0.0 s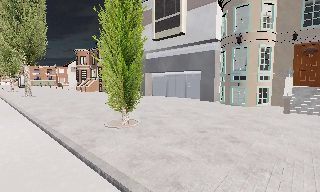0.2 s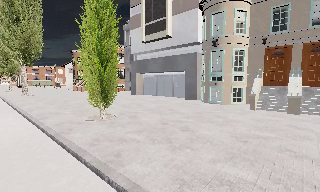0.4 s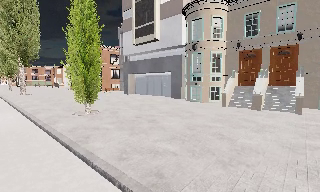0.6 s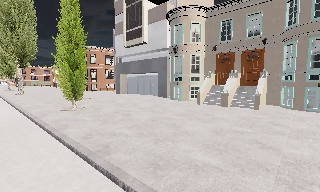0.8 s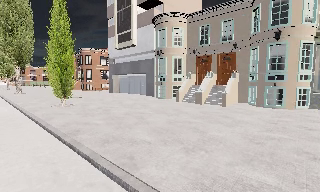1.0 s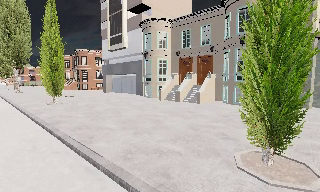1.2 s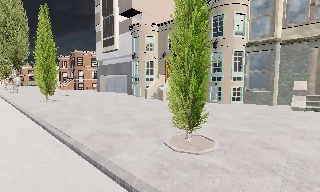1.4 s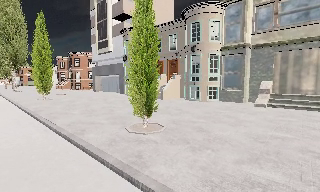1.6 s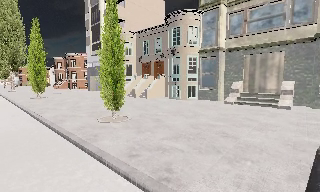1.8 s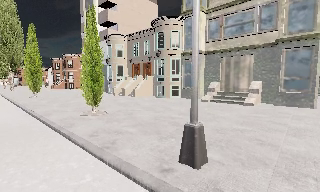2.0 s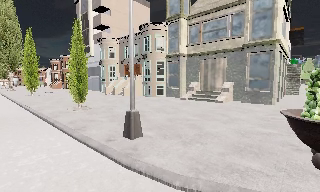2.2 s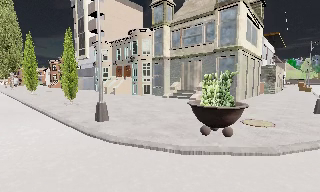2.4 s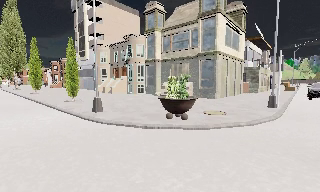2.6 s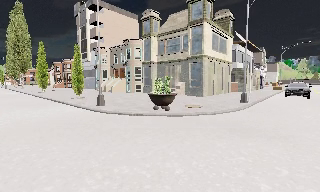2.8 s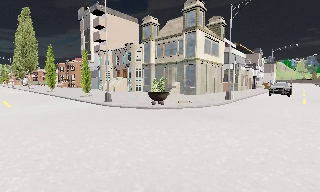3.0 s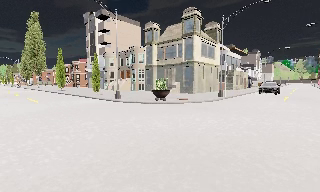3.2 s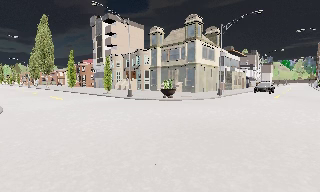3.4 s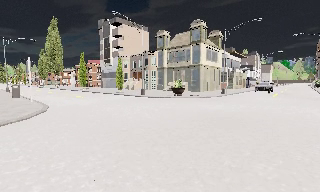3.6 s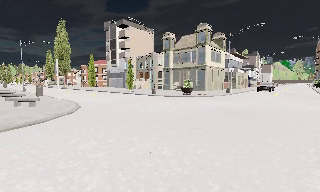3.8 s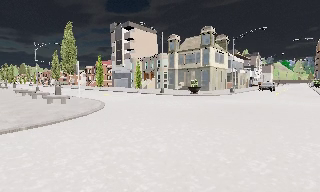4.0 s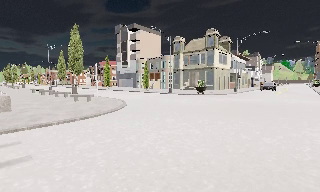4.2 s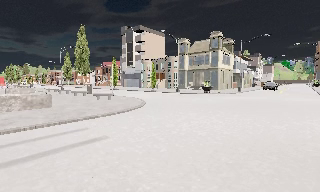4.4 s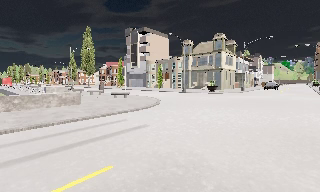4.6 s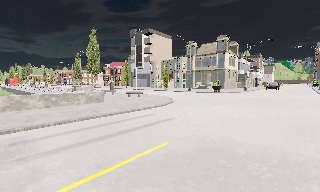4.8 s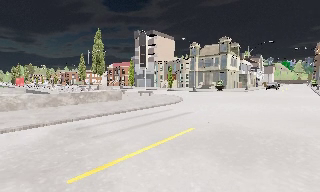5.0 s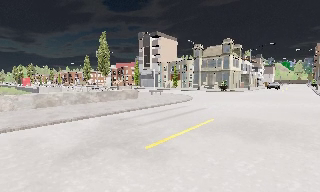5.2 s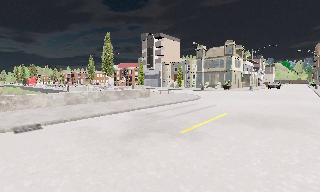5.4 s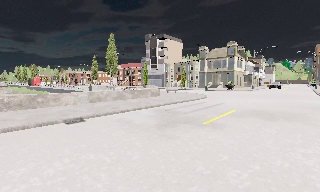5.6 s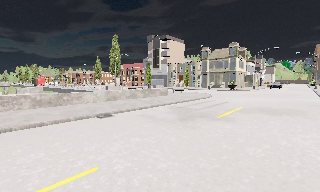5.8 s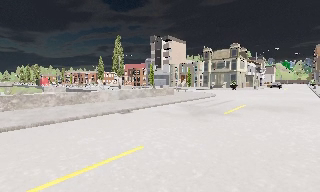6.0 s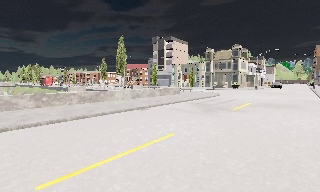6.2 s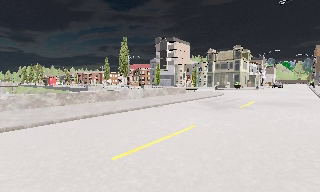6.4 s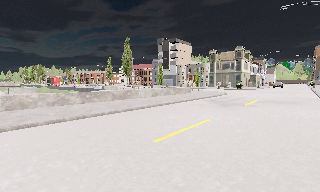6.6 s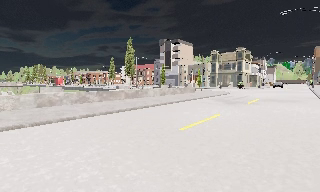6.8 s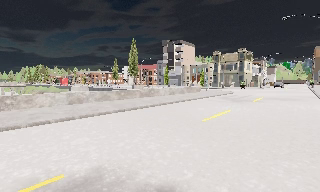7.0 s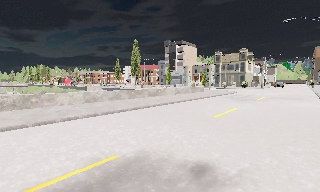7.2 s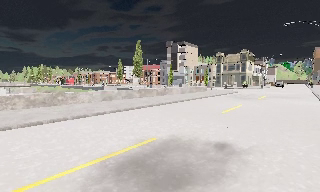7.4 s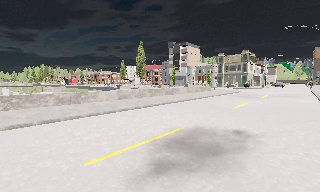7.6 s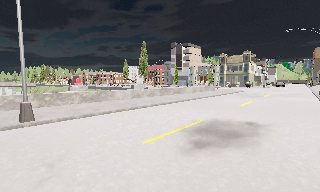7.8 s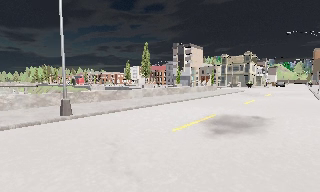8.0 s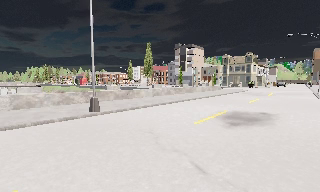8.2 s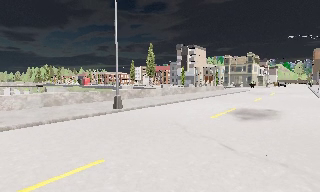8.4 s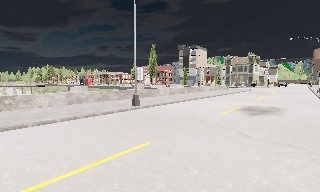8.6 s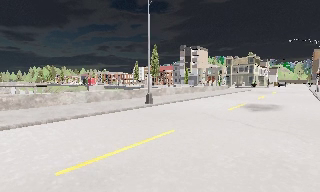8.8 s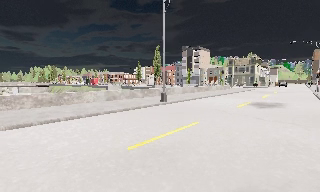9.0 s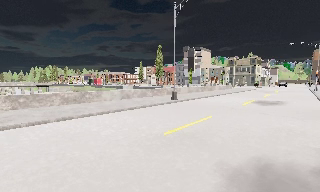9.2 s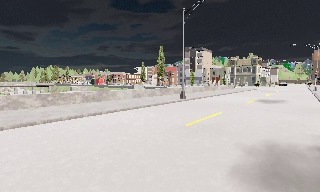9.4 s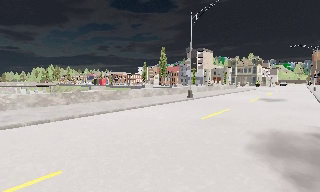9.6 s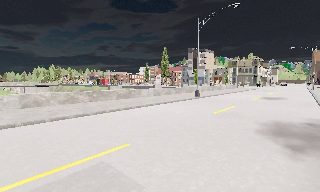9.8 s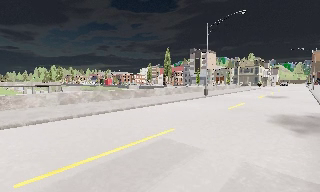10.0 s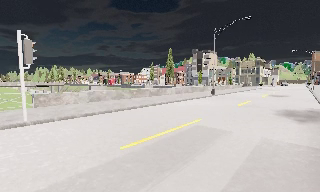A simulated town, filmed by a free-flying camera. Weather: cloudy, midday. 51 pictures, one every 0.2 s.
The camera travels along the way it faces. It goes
backward.
0.0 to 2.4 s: The camera travels backward and to its right, about 20 m, so what stands in front gets smaller.
2.4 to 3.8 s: The camera travels backward, about 13 m, so what stands in front gets smaller.
3.8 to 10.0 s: The camera travels backward and to its left, about 45 m, so what stands in front gets smaller.
The film runs backward here.
